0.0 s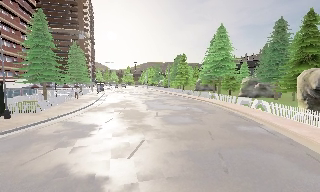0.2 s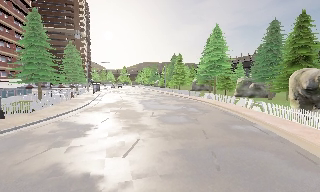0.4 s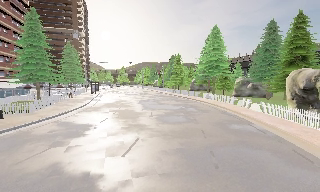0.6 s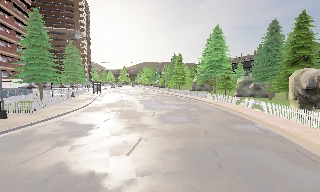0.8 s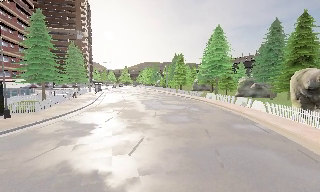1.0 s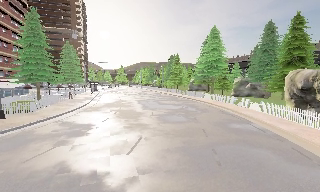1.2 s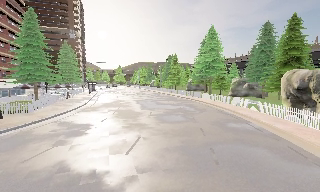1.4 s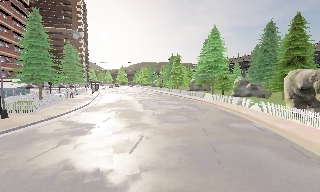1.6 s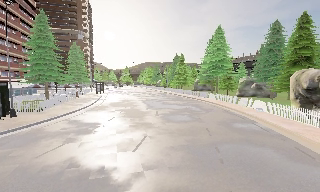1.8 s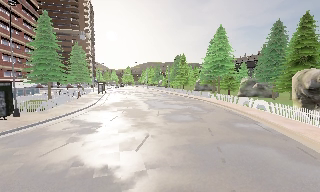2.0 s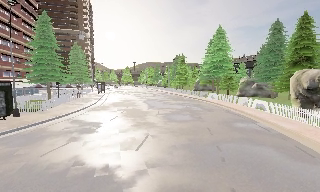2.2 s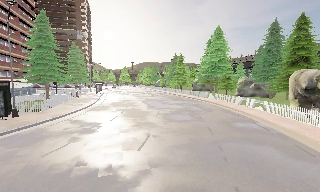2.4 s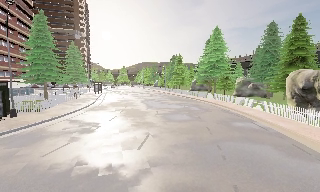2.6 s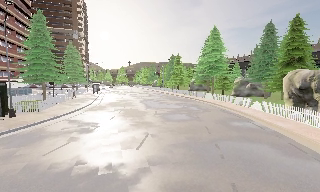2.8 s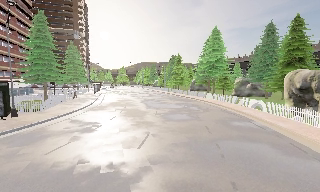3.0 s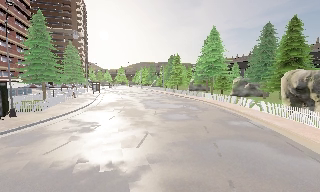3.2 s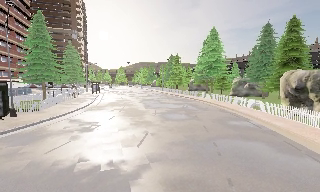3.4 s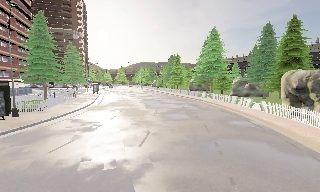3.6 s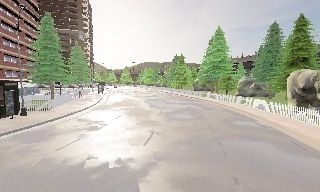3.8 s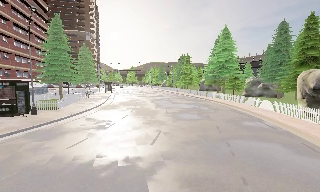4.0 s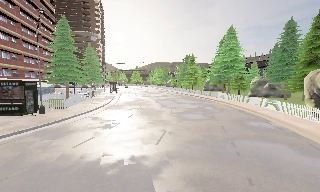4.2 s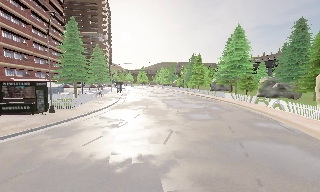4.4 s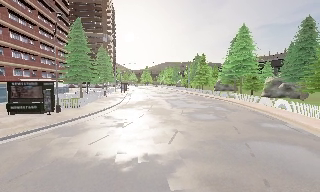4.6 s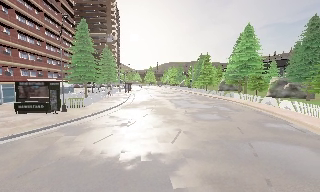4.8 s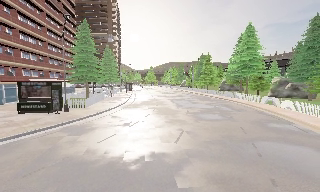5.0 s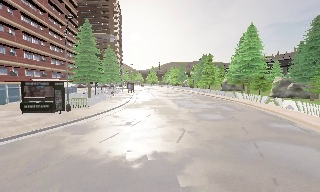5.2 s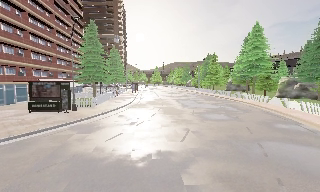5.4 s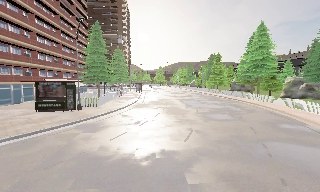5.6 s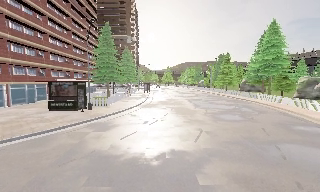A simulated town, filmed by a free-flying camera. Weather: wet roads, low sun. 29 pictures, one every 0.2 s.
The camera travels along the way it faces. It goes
backward.
0.0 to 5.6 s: The camera pans to its left, which is counterclockwise from overhead, by about 15 degrees. It travels backward and to its left, about 2 m, so what stands in front gets smaller.
The film runs backward here.
